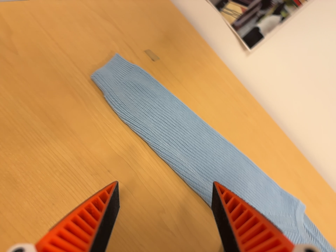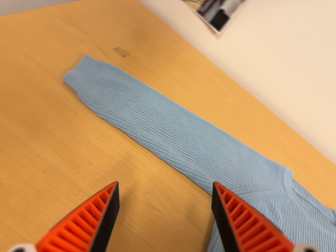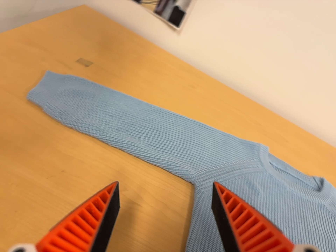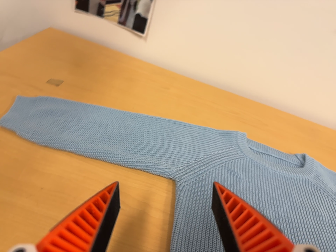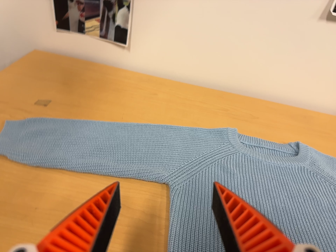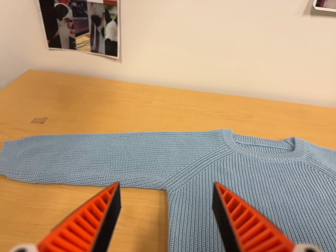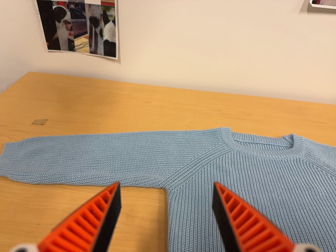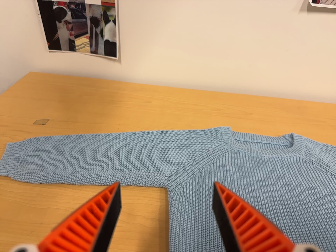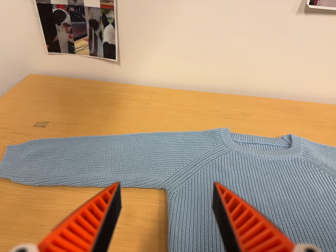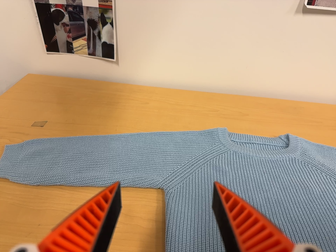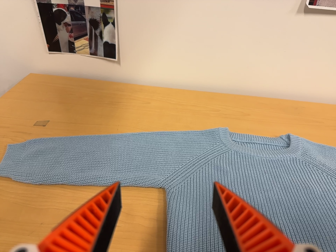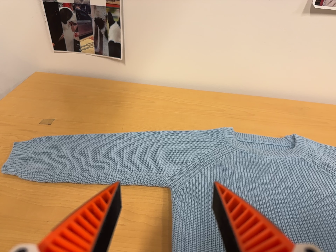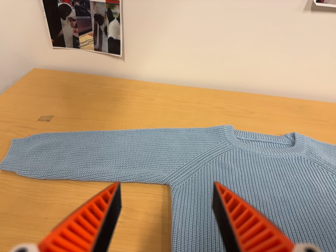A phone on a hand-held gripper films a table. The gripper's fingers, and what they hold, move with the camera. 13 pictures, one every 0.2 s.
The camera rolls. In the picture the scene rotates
counterclockwise.
The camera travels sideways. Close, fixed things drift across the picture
to the left.
0.0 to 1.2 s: The camera travels to its right, about 18 cm, so close, fixed things drift to the left. It rolls about its line of sight by about 40 degrees, and the scene rotates counterclockwise.
1.2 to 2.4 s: The camera shifts only a little, or ends up much as it began.
The film runs forward here.
